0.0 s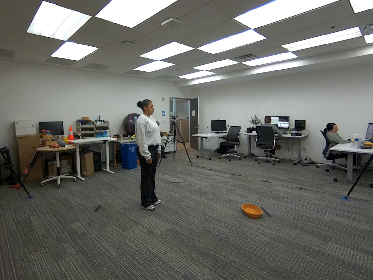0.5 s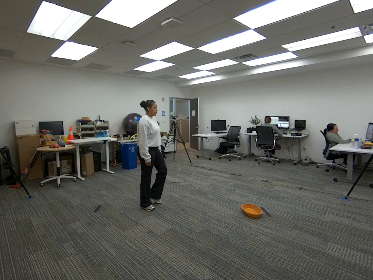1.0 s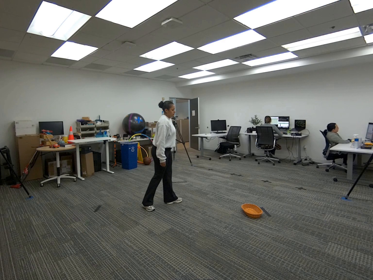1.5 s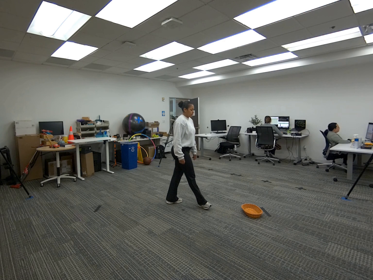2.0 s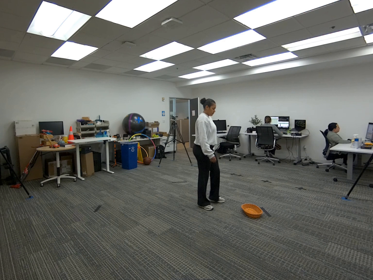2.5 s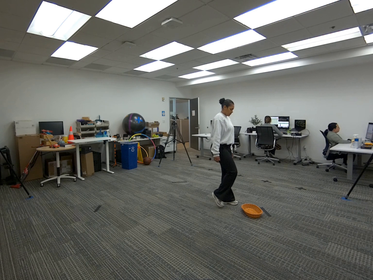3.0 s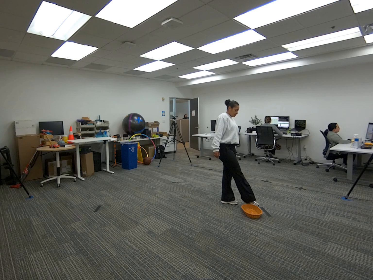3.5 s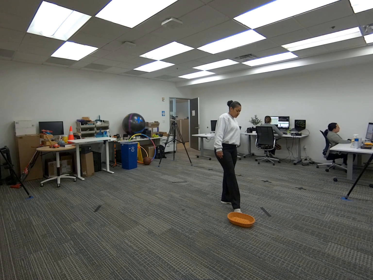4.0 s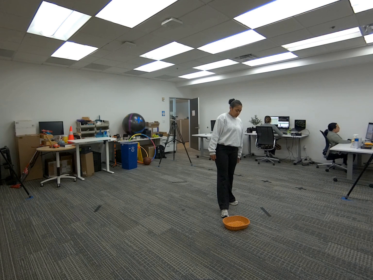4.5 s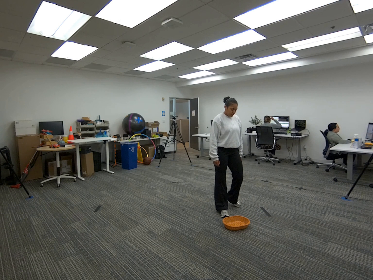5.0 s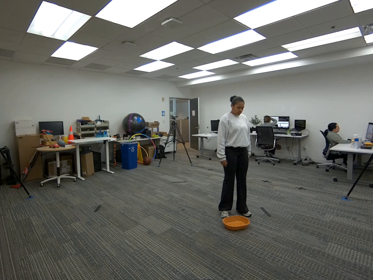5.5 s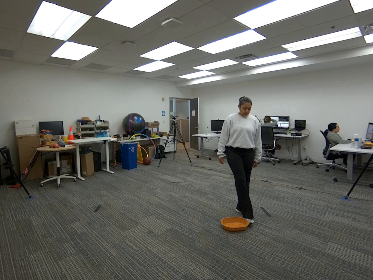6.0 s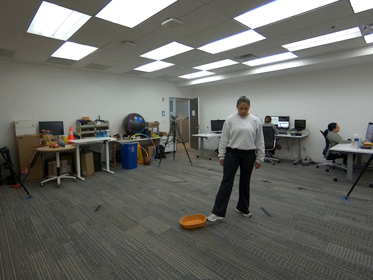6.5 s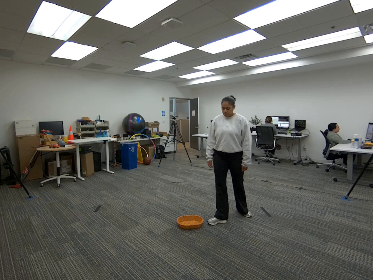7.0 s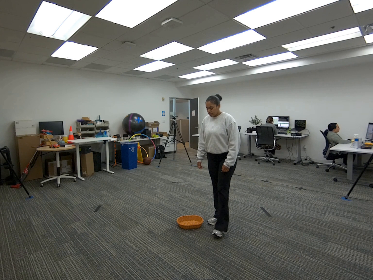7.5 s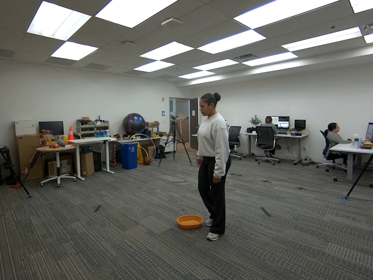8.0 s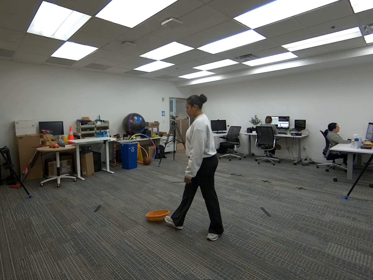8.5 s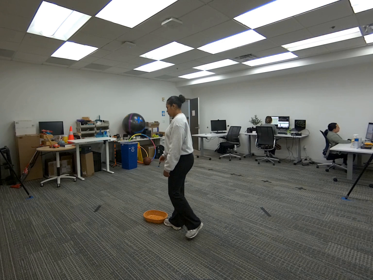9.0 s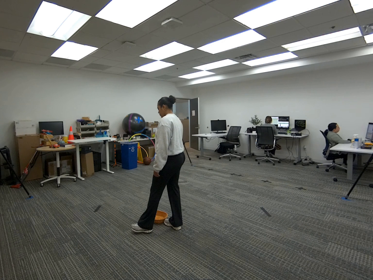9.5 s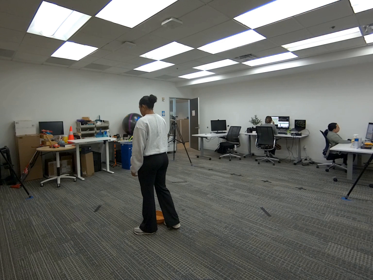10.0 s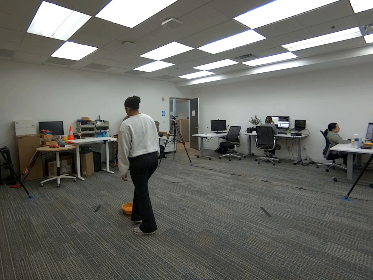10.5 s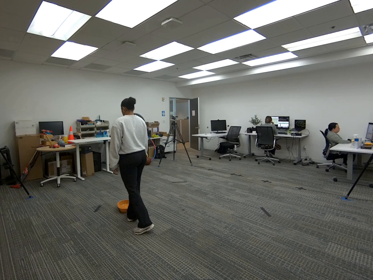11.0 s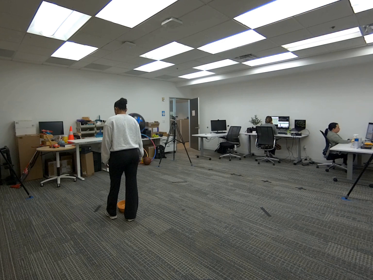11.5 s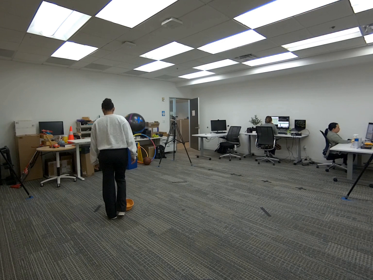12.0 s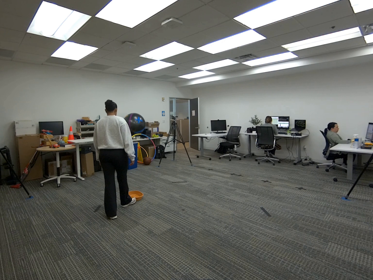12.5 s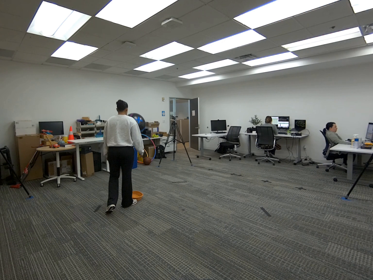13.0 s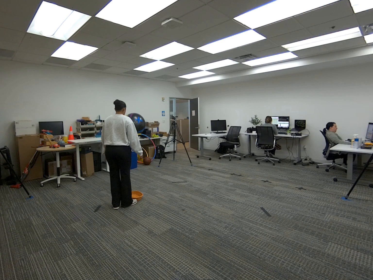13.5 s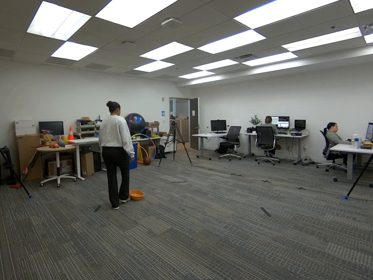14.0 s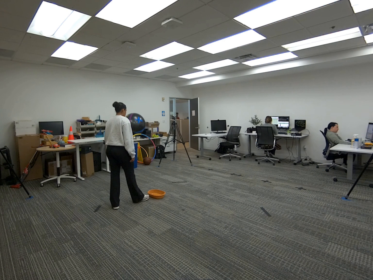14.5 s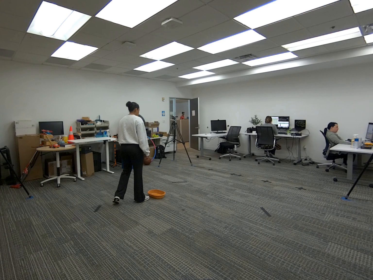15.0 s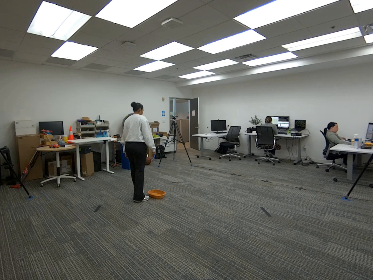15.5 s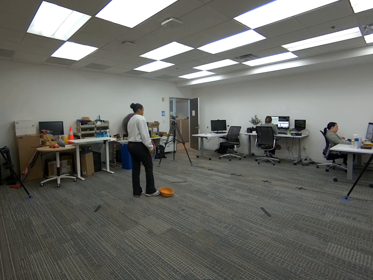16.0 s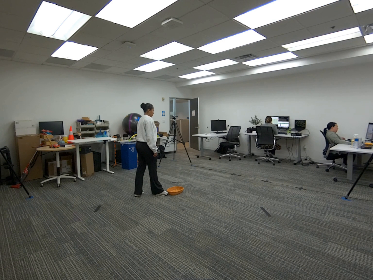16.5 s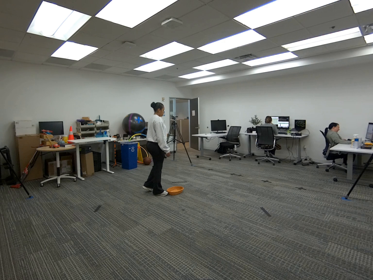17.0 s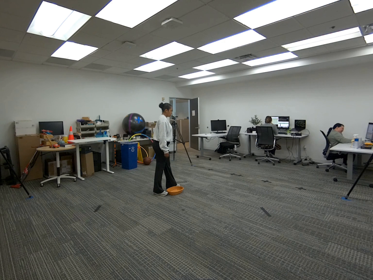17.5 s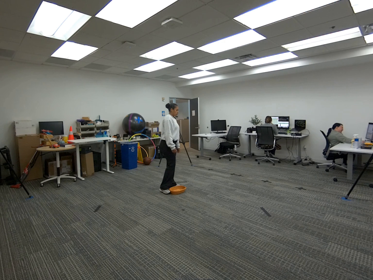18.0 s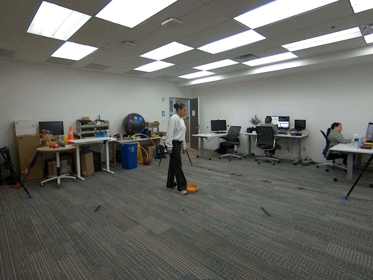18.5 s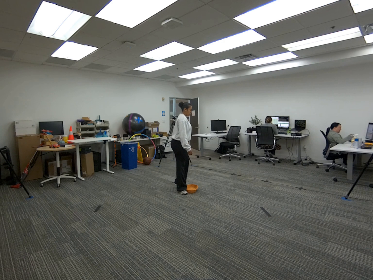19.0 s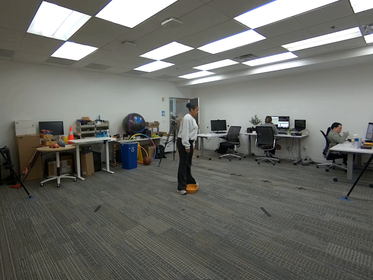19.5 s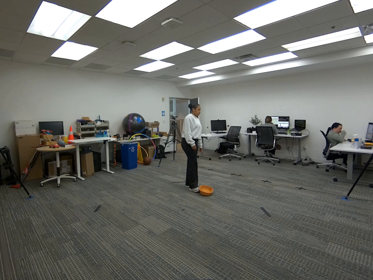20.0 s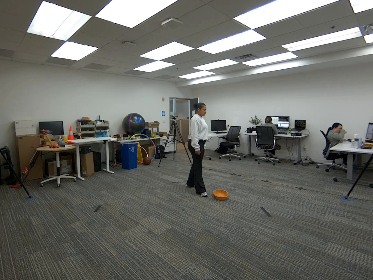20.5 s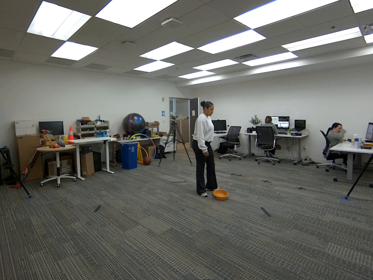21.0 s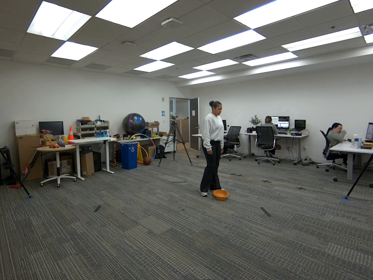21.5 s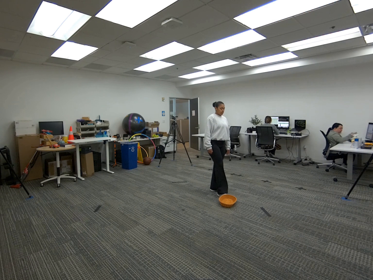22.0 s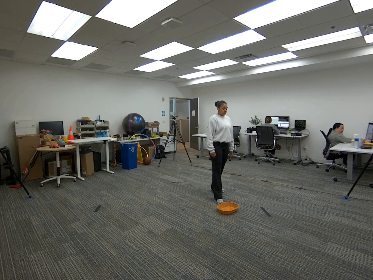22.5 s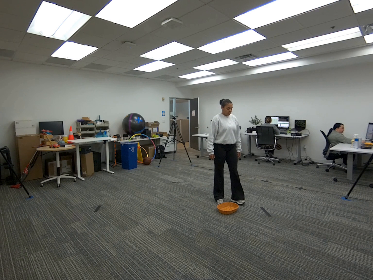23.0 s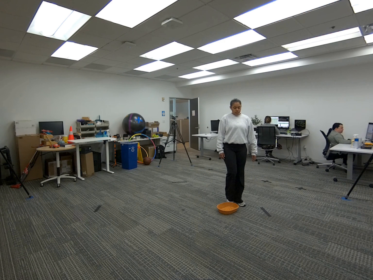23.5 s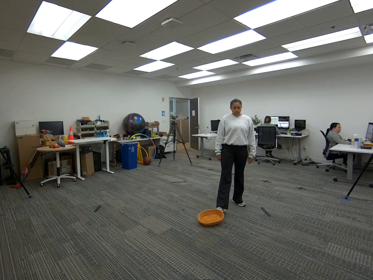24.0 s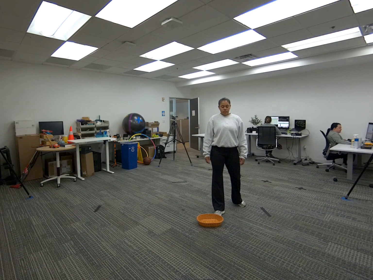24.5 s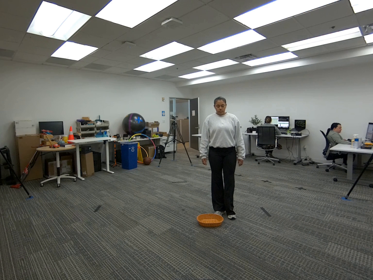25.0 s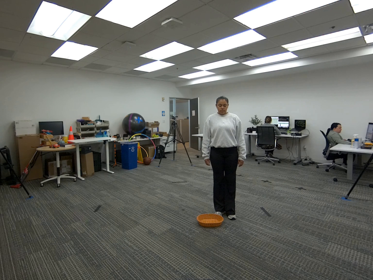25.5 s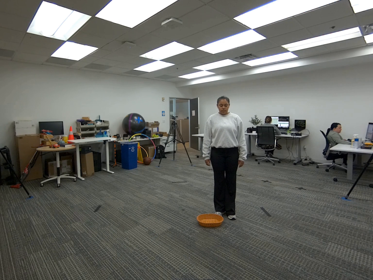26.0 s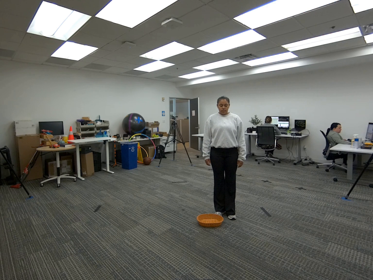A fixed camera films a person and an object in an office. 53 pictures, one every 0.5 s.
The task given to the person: Walk to the woven basket from the ground and use your right foot and push it to the side.
